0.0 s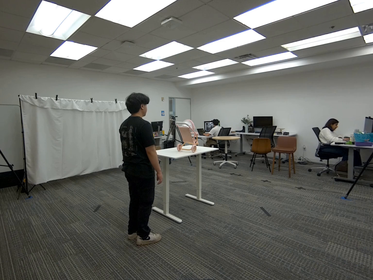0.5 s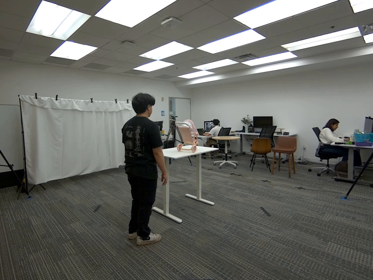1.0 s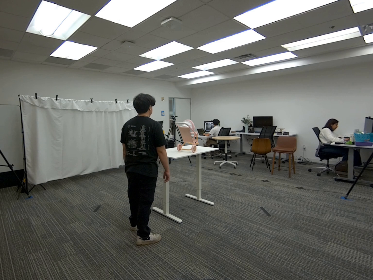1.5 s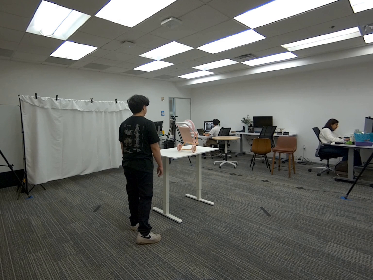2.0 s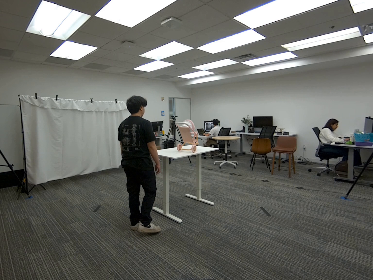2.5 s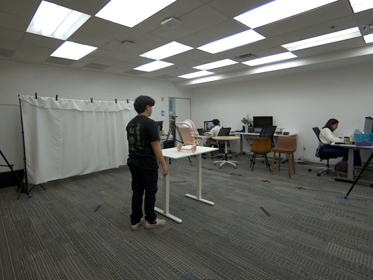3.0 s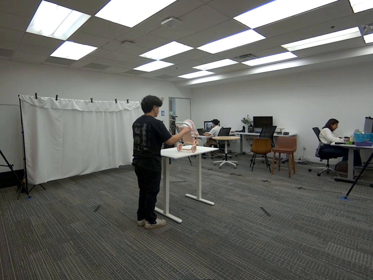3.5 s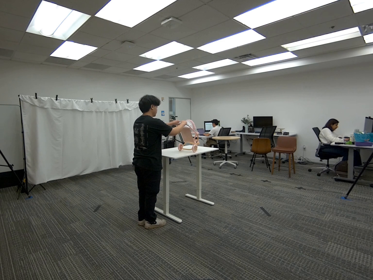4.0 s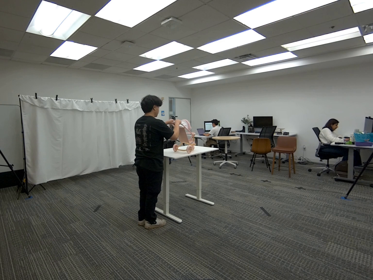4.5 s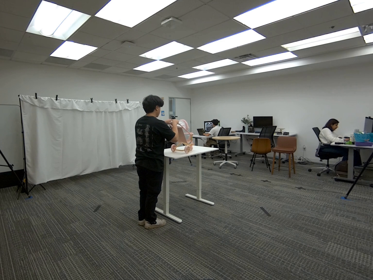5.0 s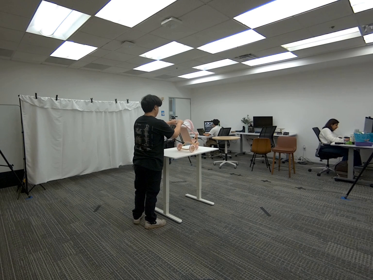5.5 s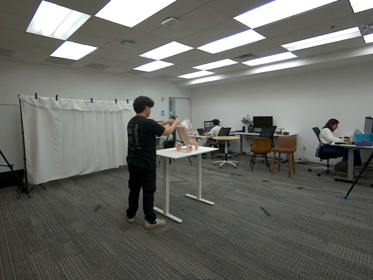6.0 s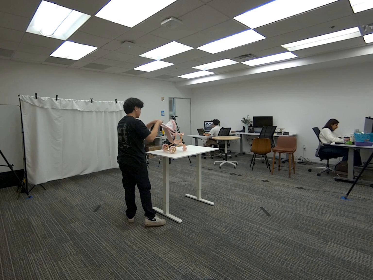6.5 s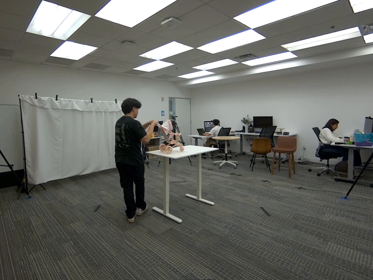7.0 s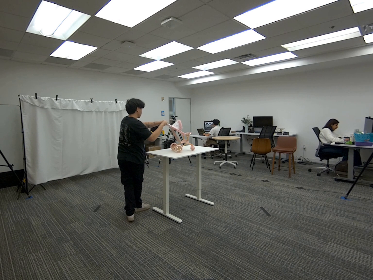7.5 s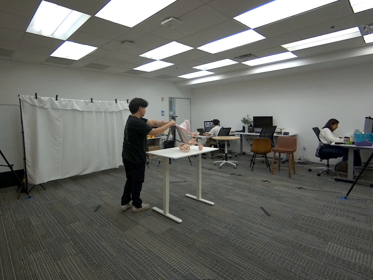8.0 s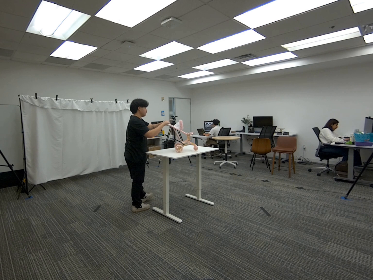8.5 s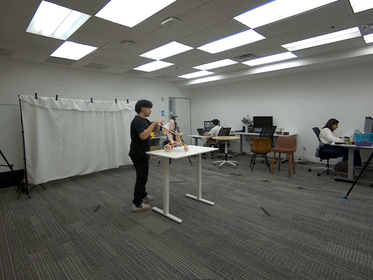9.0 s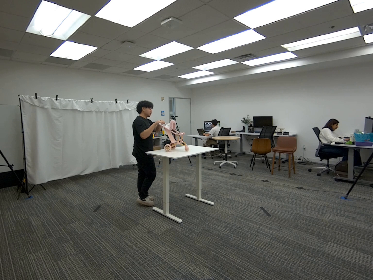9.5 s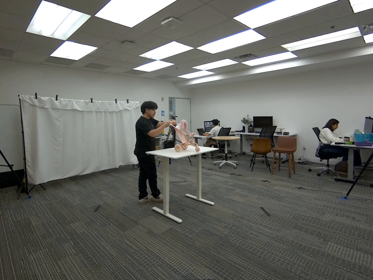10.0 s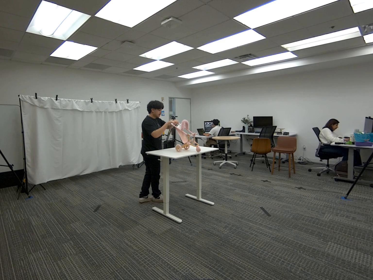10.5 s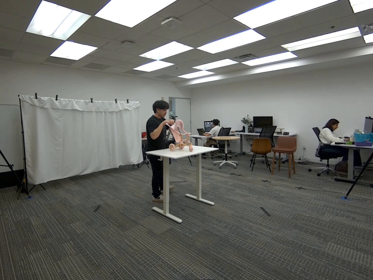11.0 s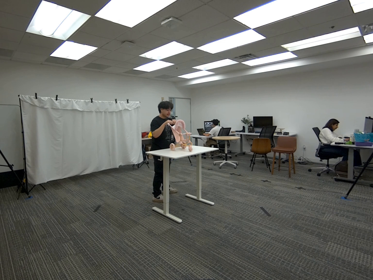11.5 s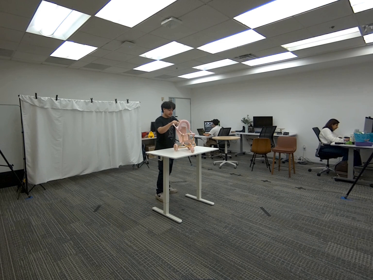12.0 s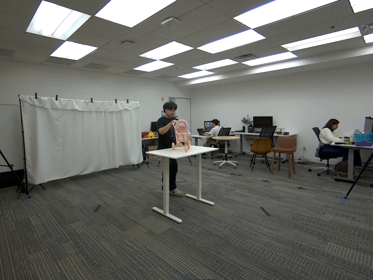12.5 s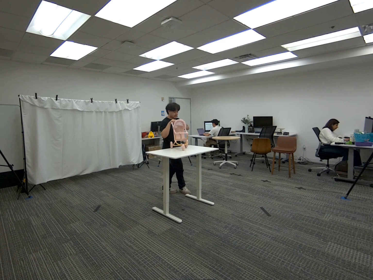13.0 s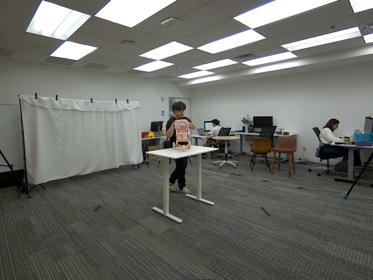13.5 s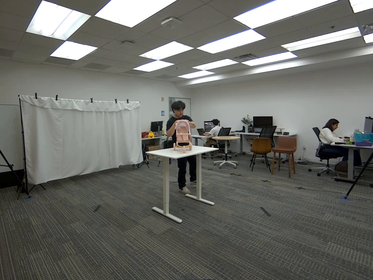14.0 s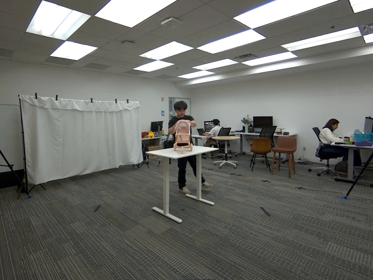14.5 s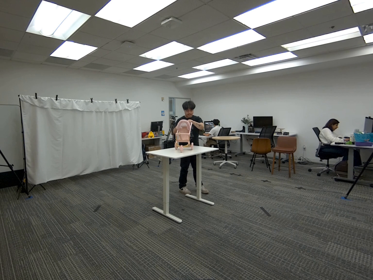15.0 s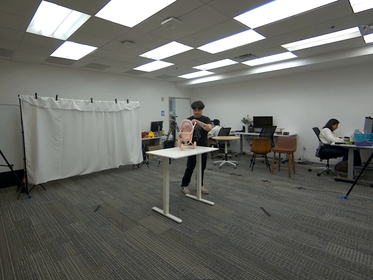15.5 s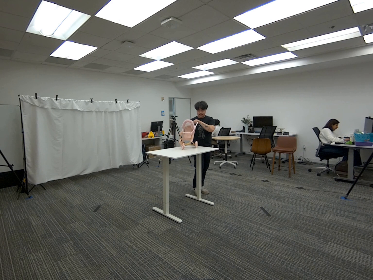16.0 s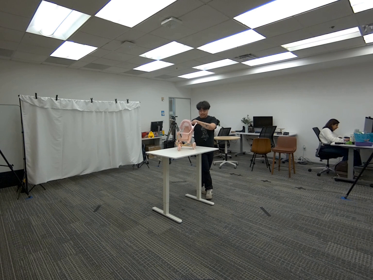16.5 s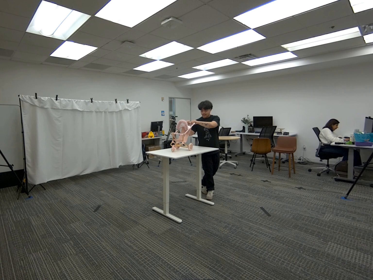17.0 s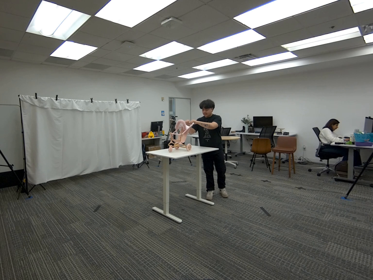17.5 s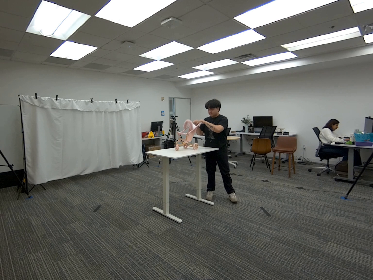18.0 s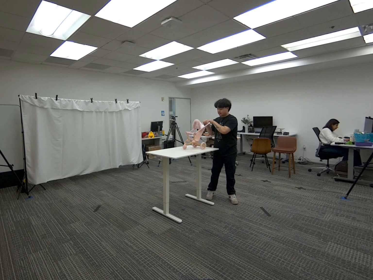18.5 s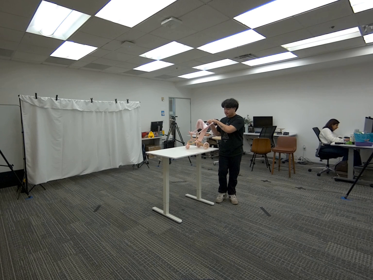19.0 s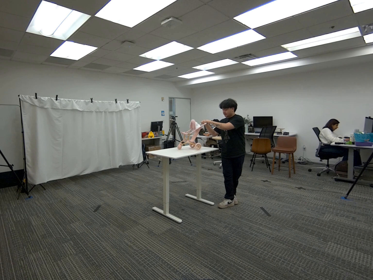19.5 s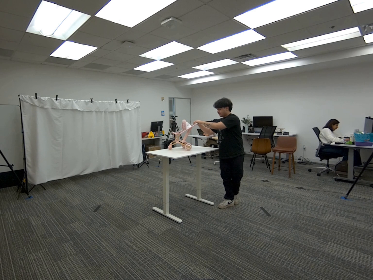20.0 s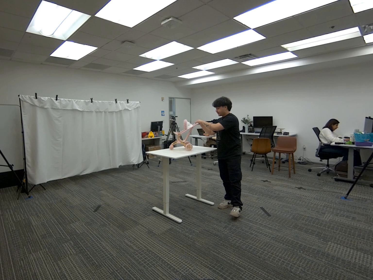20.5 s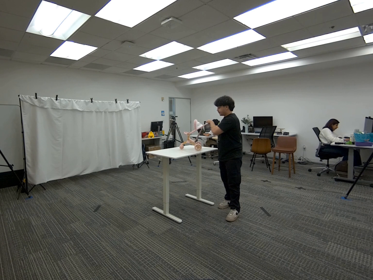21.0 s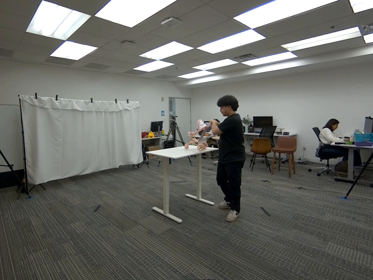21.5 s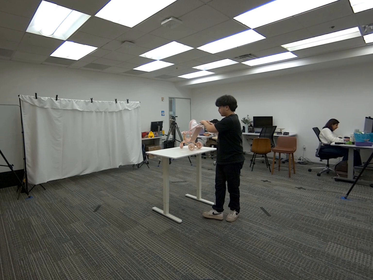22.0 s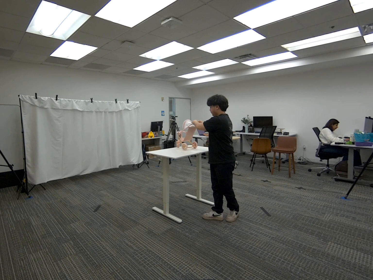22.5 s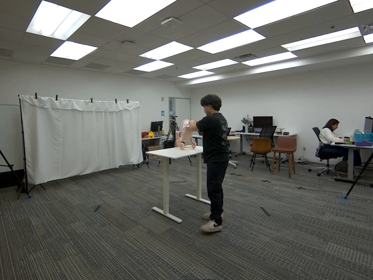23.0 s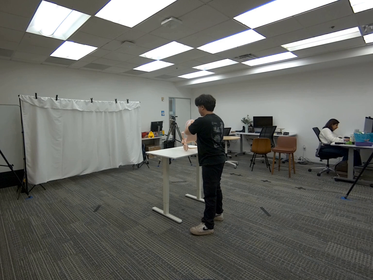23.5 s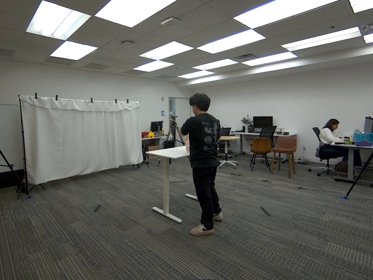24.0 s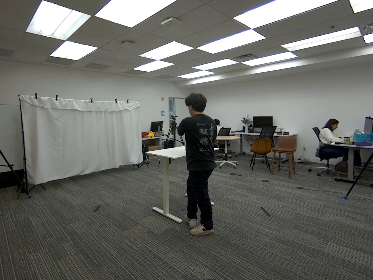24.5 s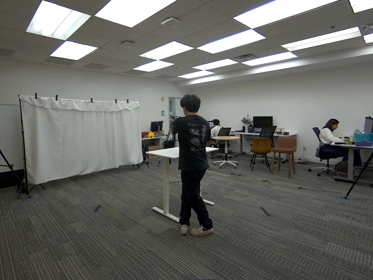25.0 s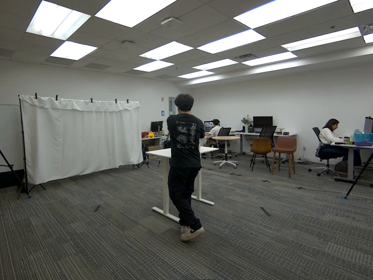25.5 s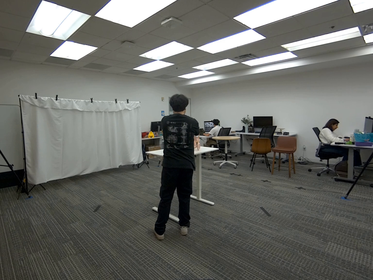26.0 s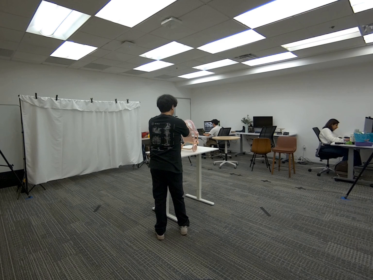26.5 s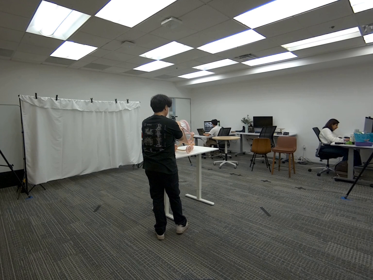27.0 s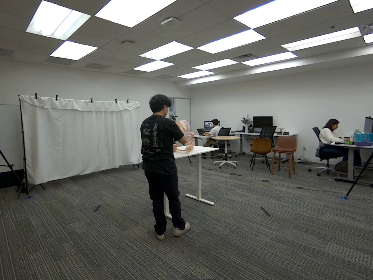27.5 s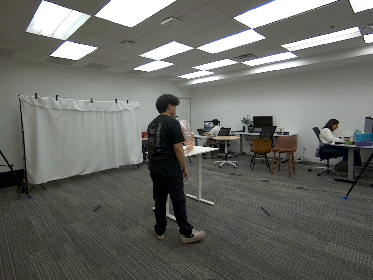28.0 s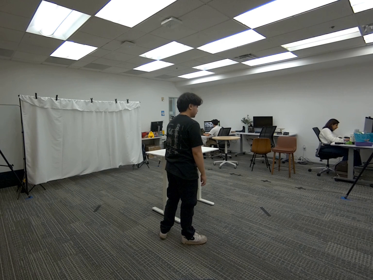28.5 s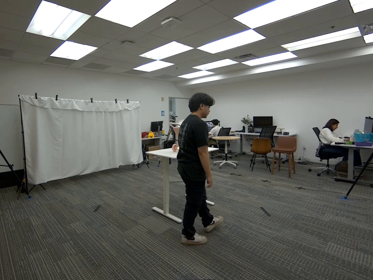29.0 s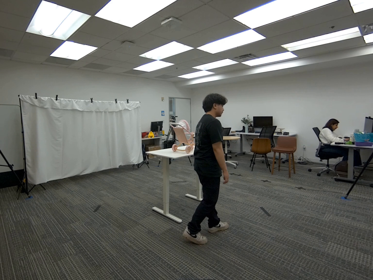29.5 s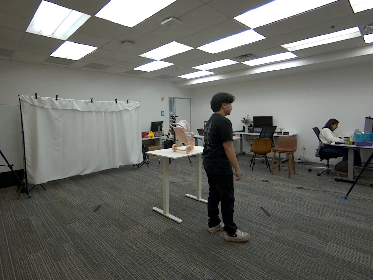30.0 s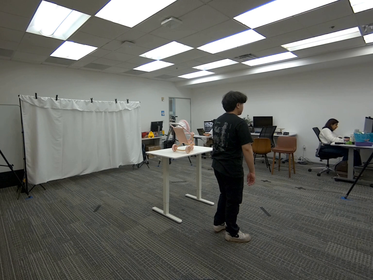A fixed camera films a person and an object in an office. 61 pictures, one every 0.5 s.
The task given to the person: Walk over to the toy stroller on the white desk and grab with both hands. roll the stroller back and forth on the desk surface while walking around the desk. Leave stroller on desk when finished and step away.
